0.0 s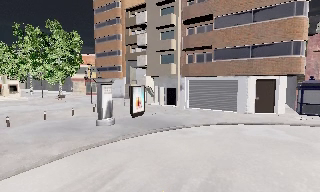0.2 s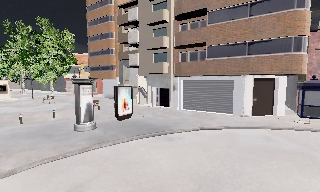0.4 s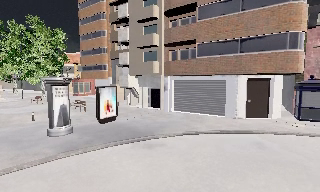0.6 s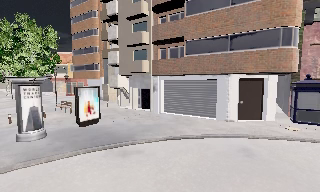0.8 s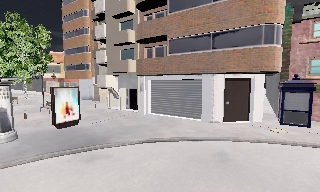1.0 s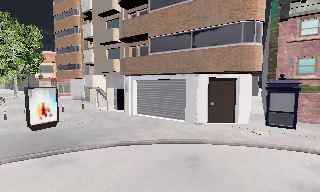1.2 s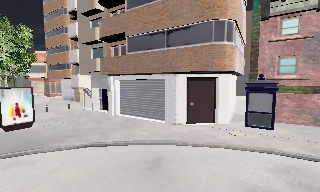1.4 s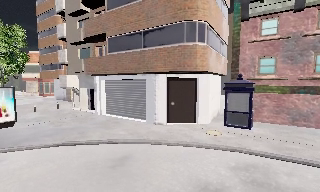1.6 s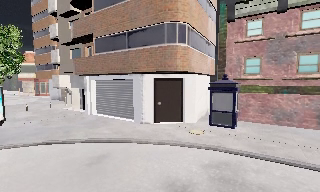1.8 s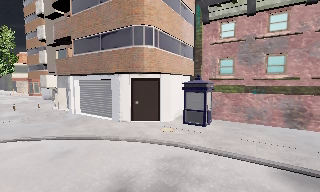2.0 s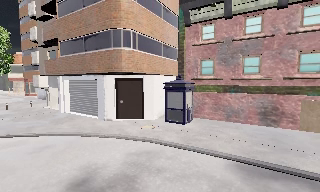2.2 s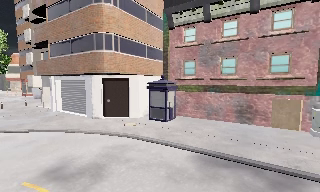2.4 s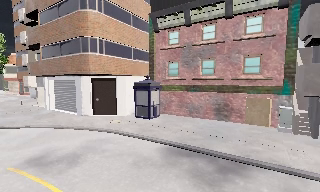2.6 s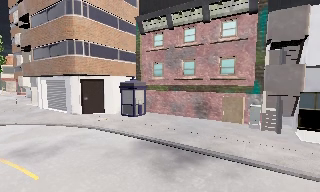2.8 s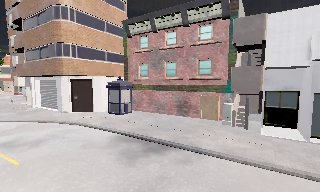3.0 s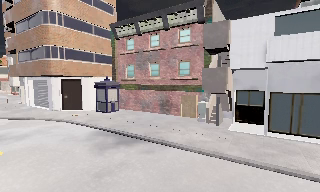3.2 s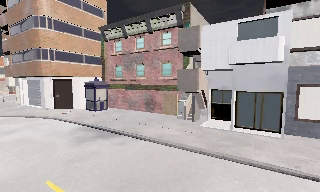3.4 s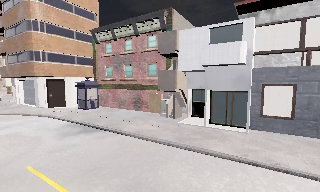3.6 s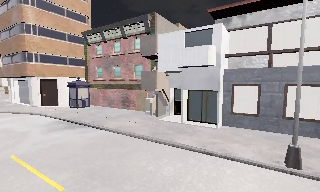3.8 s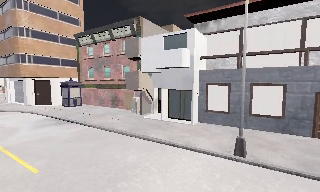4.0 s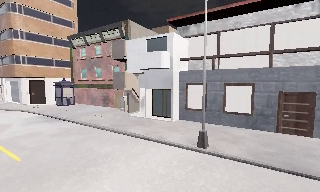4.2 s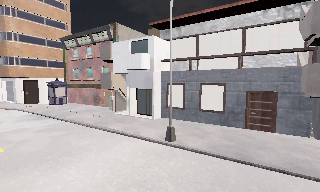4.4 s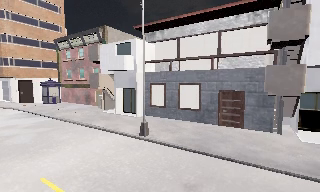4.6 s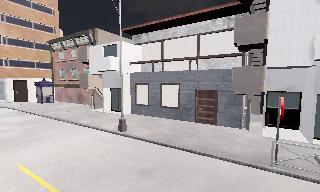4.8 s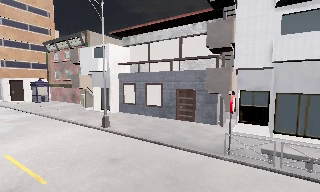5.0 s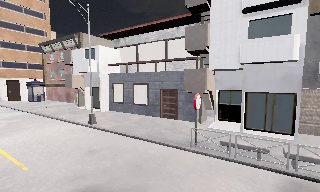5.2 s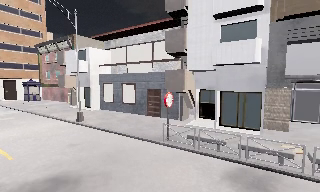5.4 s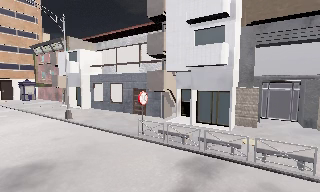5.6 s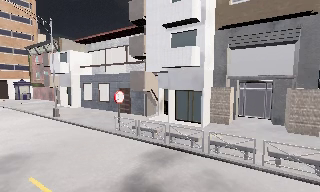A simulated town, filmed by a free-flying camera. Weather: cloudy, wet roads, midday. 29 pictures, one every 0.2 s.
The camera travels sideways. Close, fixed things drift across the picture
to the left.
0.0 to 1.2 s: The camera travels to its right and forward, about 7 m, so close, fixed things drift to the left.
1.2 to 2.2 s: The camera travels to its right, about 6 m, so close, fixed things drift to the left.
2.2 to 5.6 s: The camera travels to its right and backward, about 25 m, so close, fixed things drift to the left.
The film runs forward here.
